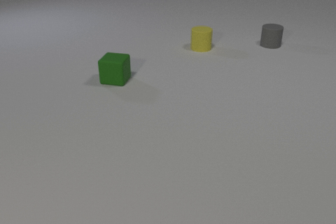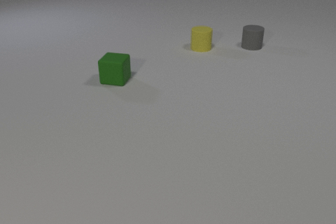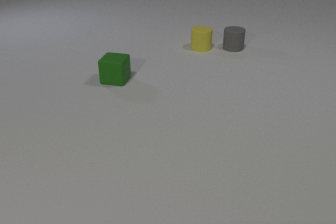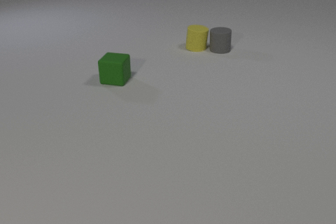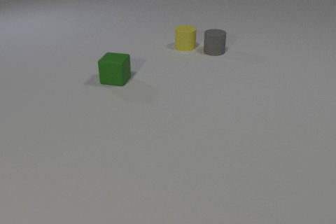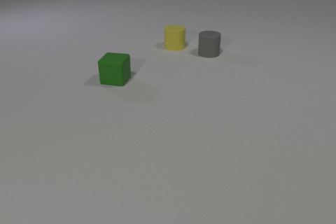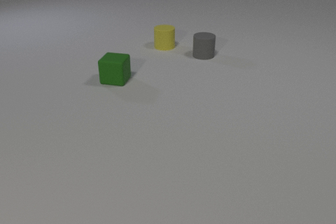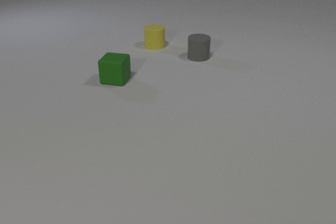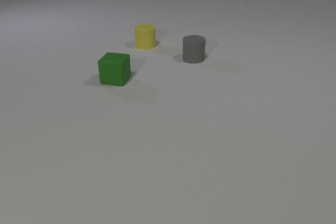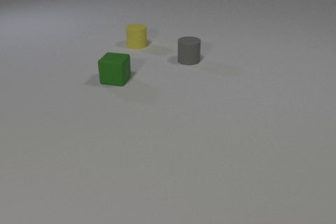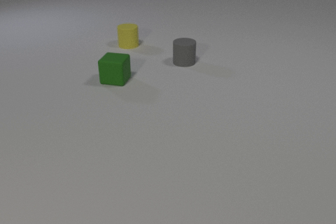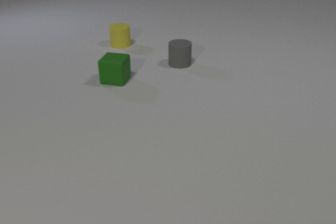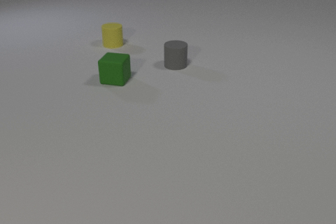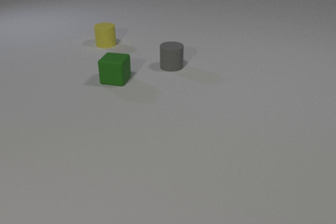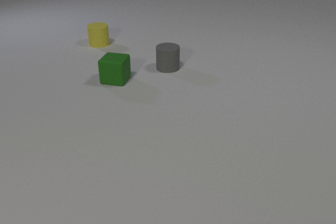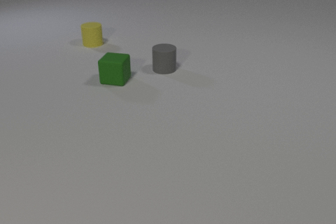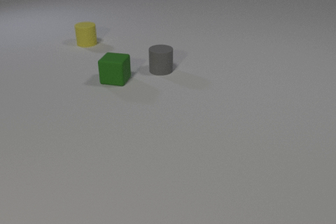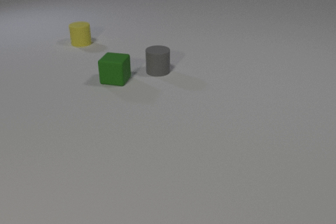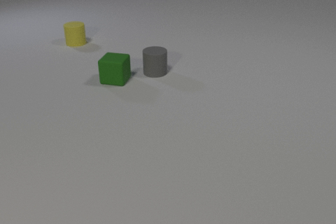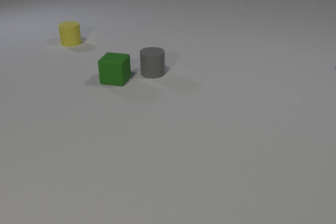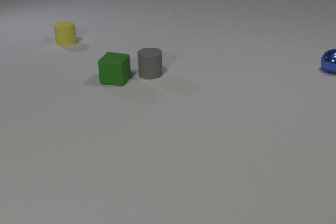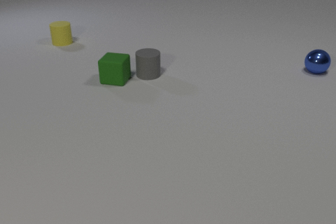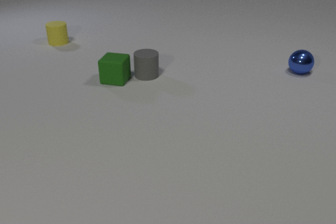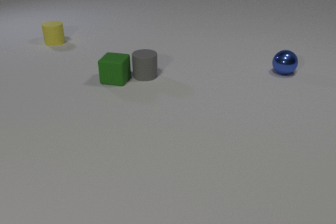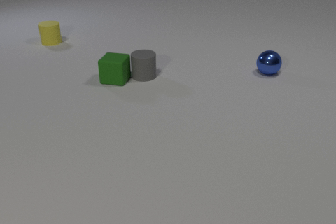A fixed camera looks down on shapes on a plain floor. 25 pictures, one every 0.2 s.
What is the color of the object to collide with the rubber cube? gray.
What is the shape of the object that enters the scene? sphere.
How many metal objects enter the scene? 1.
0.0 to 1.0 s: The gray rubber cylinder slides to the left and toward the camera. The yellow rubber cylinder slides to the left. The gray rubber cylinder and the yellow rubber cylinder collide.
1.0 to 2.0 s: The gray rubber cylinder slides toward the camera and to the left. The yellow rubber cylinder slides to the left.
2.0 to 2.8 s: The gray rubber cylinder slides to the left and toward the camera. The yellow rubber cylinder slides to the left.
2.8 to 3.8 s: The gray rubber cylinder slides to the left and toward the camera. The yellow rubber cylinder slides to the left.
3.8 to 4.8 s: The gray rubber cylinder slides to the left and toward the camera. The yellow rubber cylinder slides to the left. The blue metal sphere comes in at the right edge, rolls to the left and toward the camera.
